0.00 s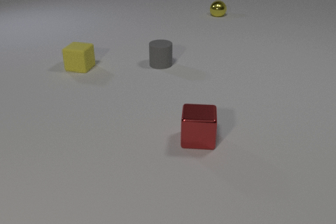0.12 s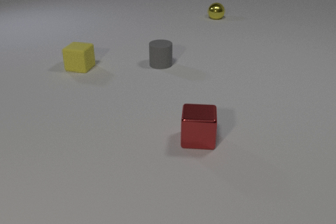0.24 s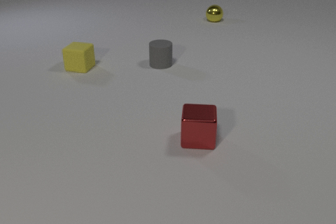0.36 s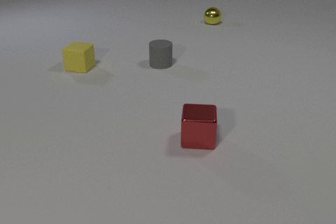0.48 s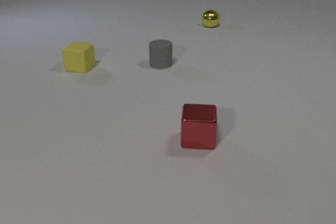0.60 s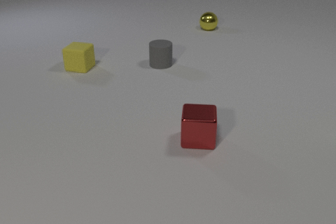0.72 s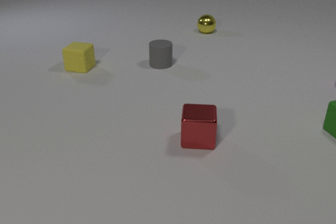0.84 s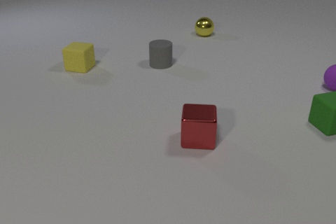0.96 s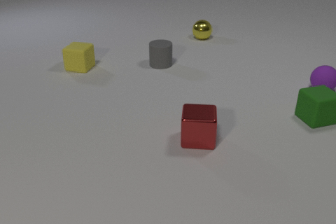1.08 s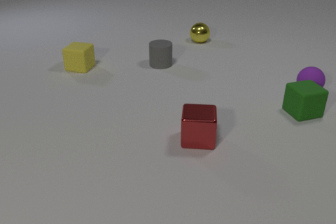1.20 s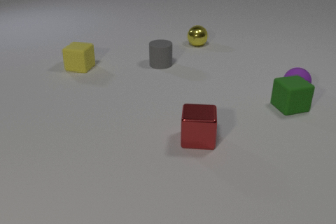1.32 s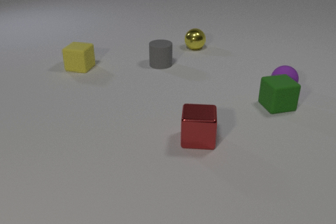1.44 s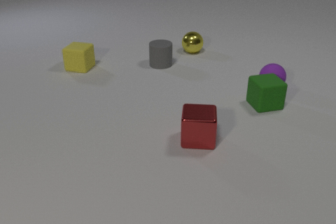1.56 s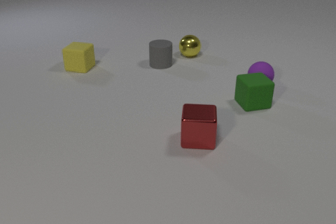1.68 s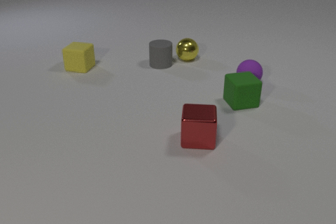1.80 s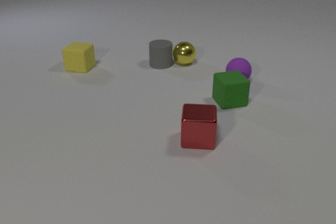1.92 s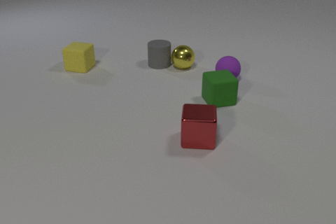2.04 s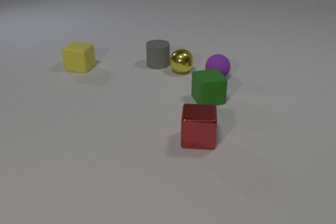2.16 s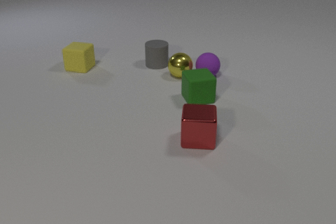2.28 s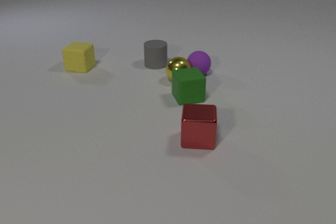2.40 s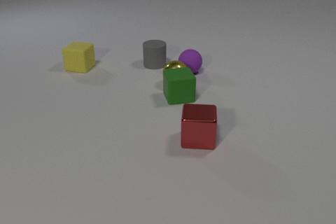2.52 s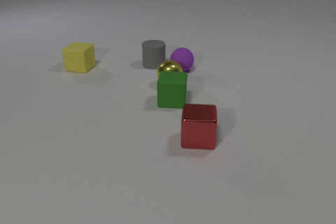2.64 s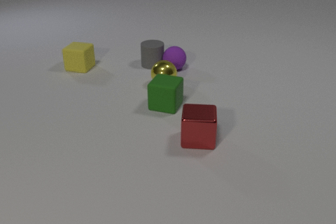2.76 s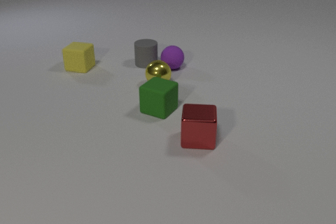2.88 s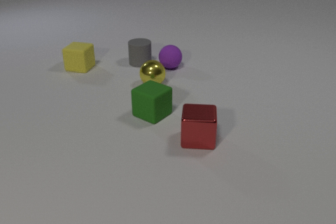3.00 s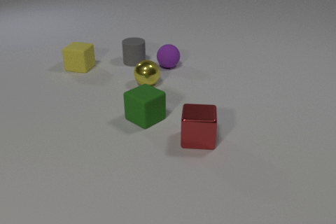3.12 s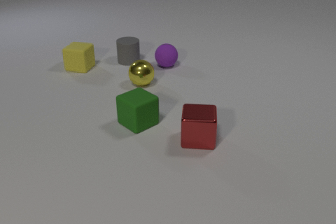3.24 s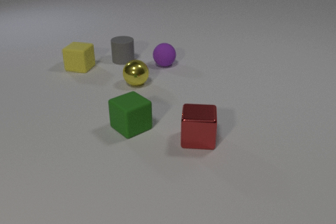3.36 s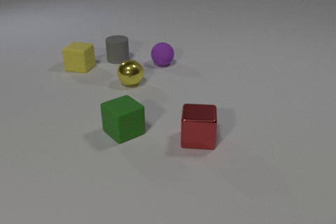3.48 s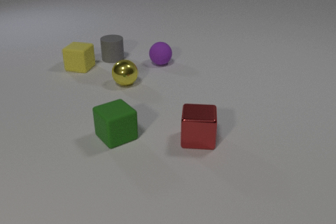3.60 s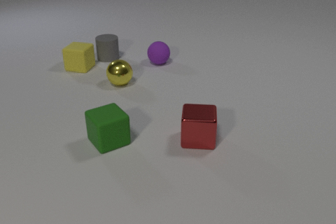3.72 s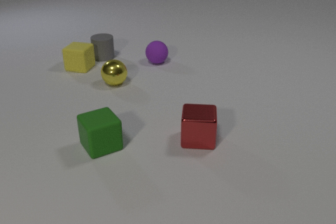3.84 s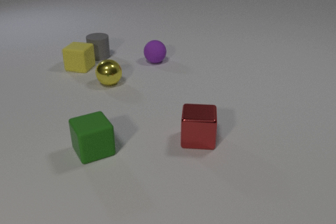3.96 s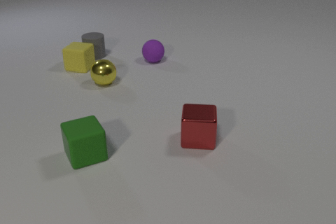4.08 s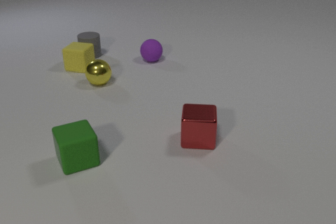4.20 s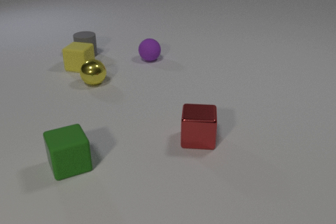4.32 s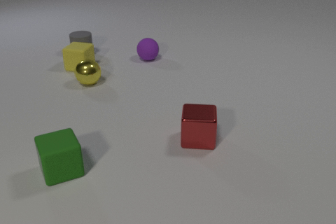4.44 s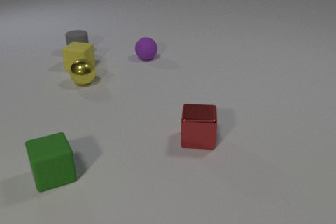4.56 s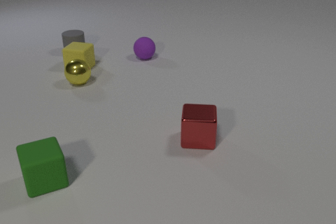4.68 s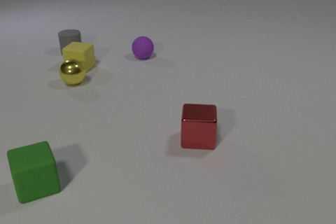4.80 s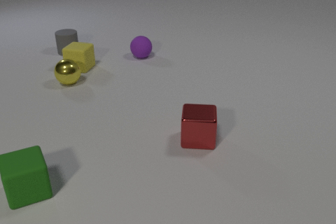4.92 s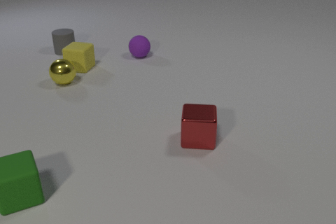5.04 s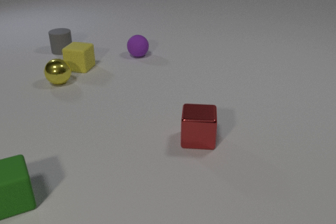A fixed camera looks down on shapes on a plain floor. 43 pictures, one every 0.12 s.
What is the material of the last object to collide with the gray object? rubber.
How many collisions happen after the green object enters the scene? 5.
Are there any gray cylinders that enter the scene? no.
0.00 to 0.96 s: The green rubber cube comes in at the right edge, slides to the left and away from the camera. The purple rubber sphere comes in at the right edge, rolls to the left and toward the camera. The yellow metal sphere rolls toward the camera.
0.96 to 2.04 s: The green rubber cube slides to the left. The purple rubber sphere rolls to the left. The yellow metal sphere rolls toward the camera. The green rubber cube and the purple rubber sphere collide. The gray rubber cylinder and the yellow metal sphere collide.
2.04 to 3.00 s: The green rubber cube slides to the left and toward the camera, spins clockwise seen from above by about 60 degrees, its near face sliding to the left. The purple rubber sphere rolls to the left and away from the camera. The gray rubber cylinder slides to the left. The yellow metal sphere rolls to the left and toward the camera. The purple rubber sphere and the yellow metal sphere collide. The green rubber cube and the yellow metal sphere collide. The purple rubber sphere and the gray rubber cylinder collide.
3.00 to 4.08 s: The green rubber cube slides to the left and toward the camera. The purple rubber sphere rolls to the left and away from the camera. The gray rubber cylinder slides to the left and away from the camera. The yellow metal sphere rolls to the left.
4.08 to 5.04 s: The green rubber cube slides to the left and toward the camera. The purple rubber sphere rolls away from the camera and to the left. The gray rubber cylinder slides to the left and away from the camera. The yellow metal sphere rolls to the left.
